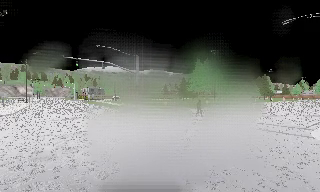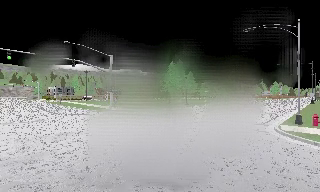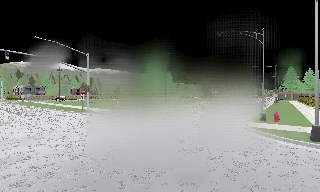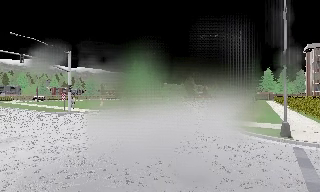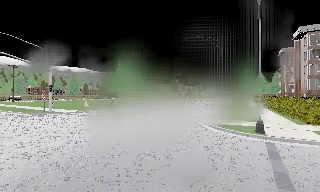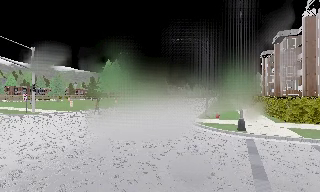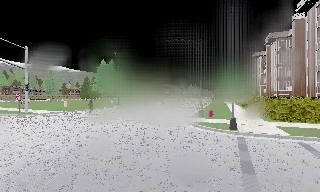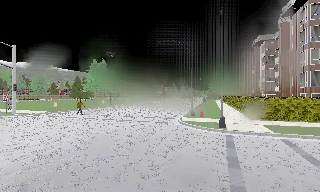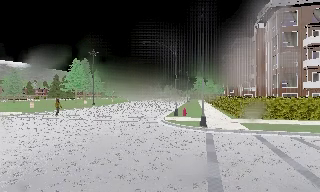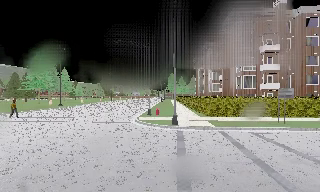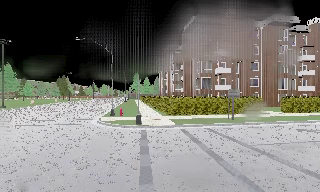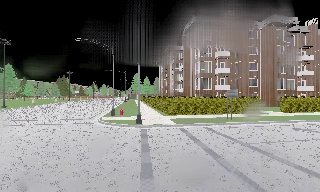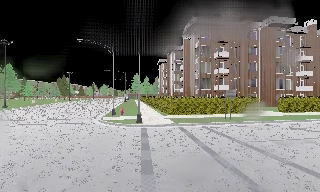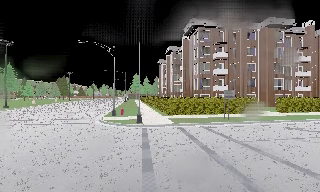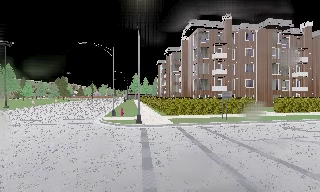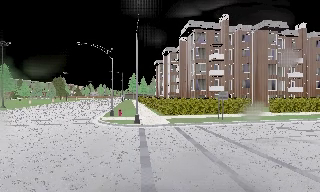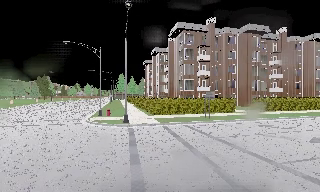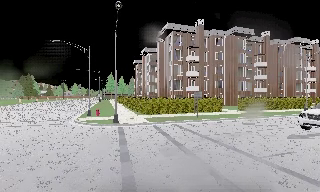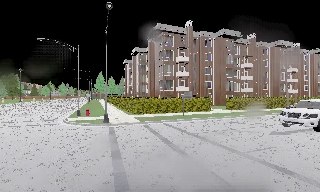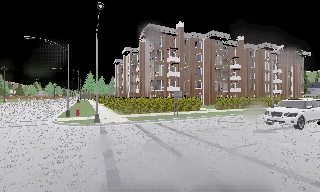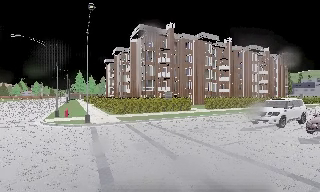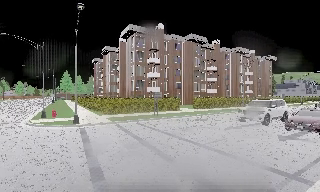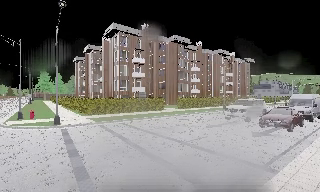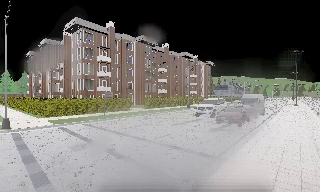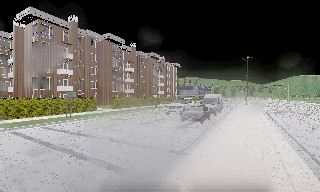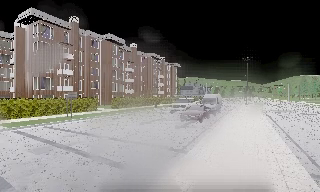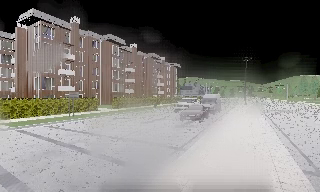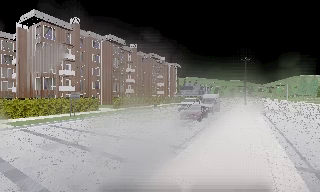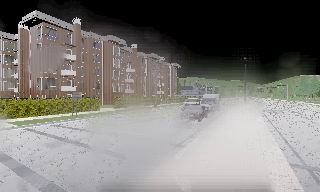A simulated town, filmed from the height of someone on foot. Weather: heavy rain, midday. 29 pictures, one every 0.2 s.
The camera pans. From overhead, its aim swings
clockwise.
The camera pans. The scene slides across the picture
to the left.
0.0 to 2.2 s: The scene slides to the left, as the camera pans about 65 degrees to its right. It travels backward, about 2.5 m.
2.2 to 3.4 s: The camera travels backward, about 1.5 m, so what stands in front gets smaller.
3.4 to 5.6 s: The scene slides to the left, as the camera pans about 40 degrees to its right. It travels backward, about 2.5 m.
The film runs backward here.
